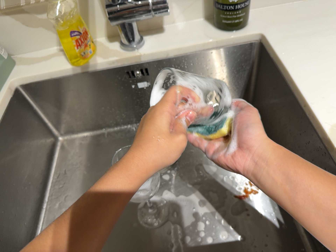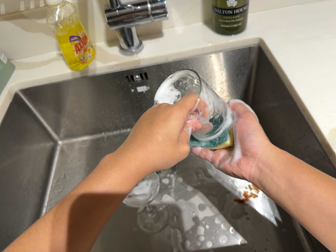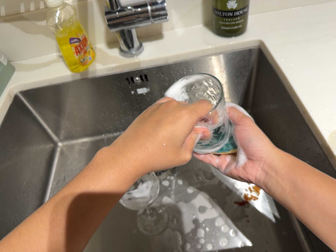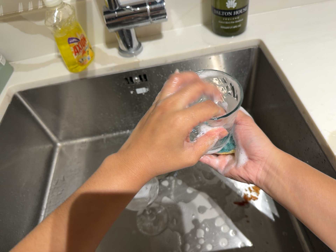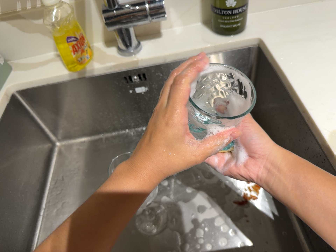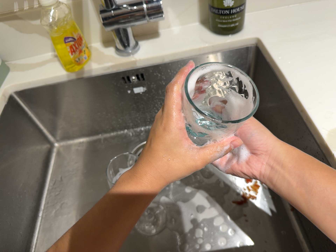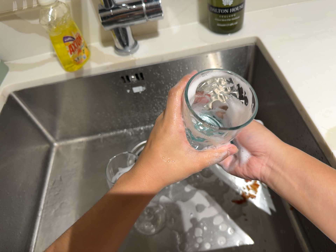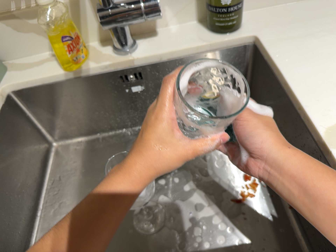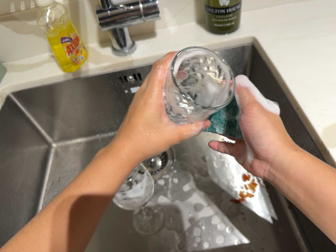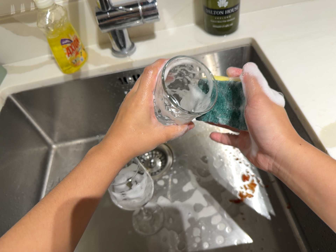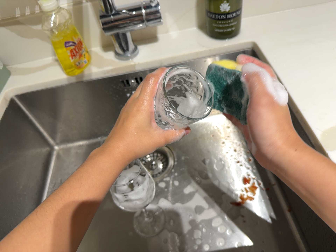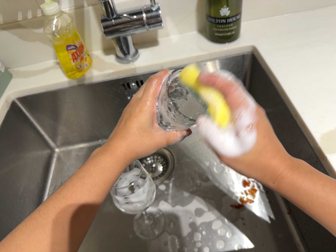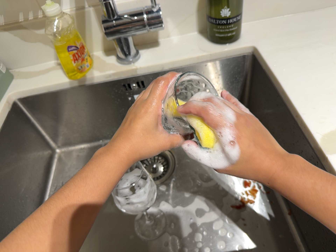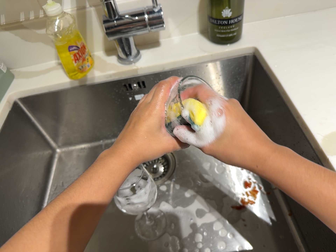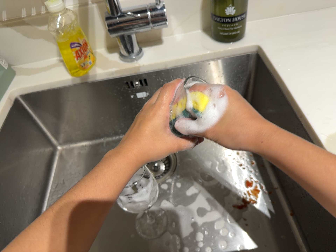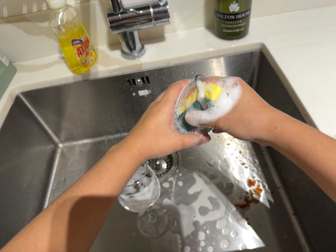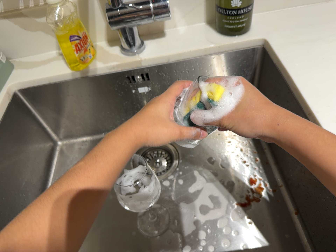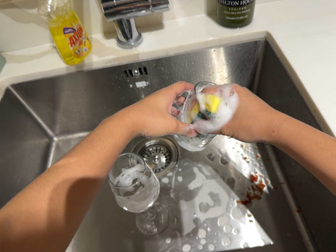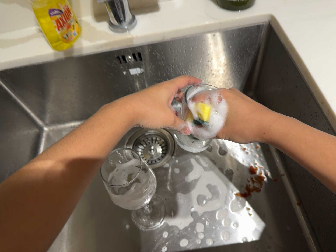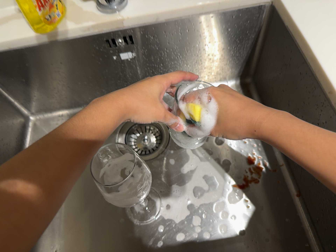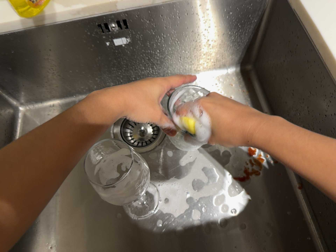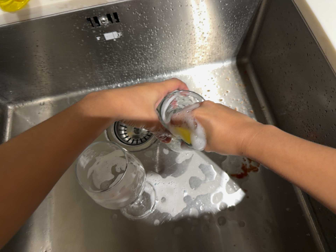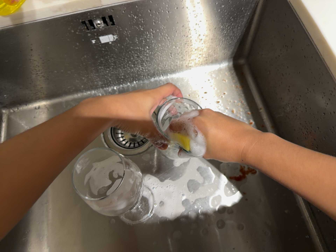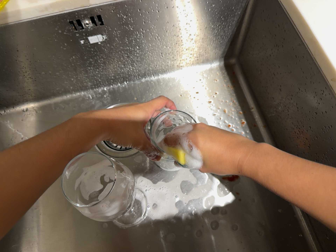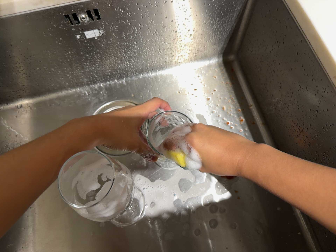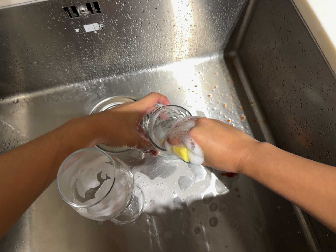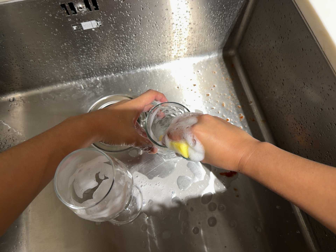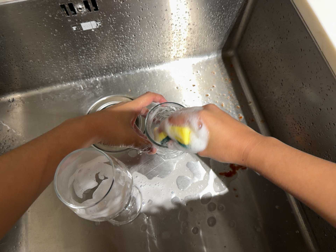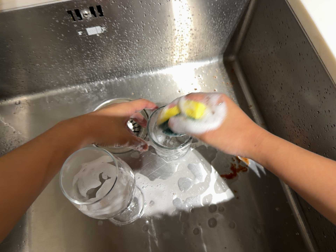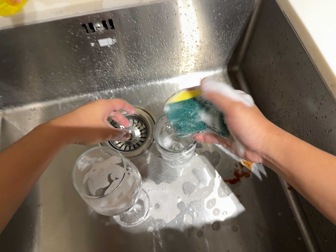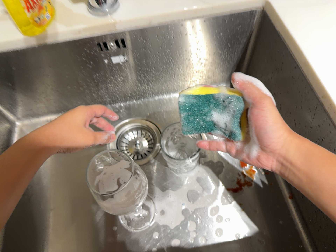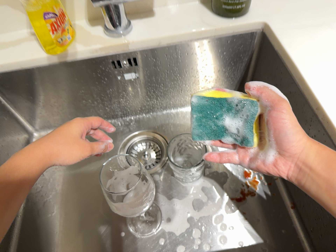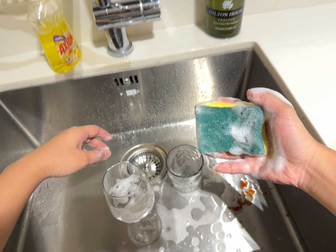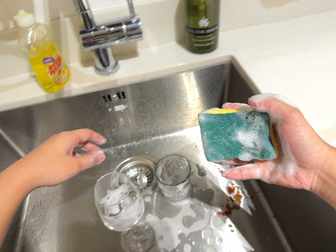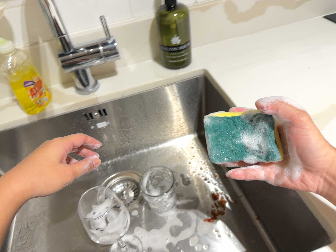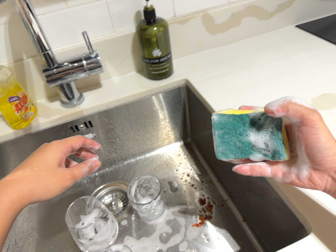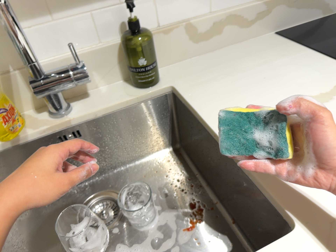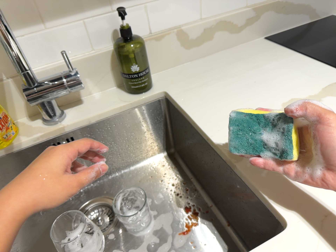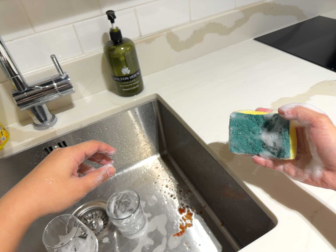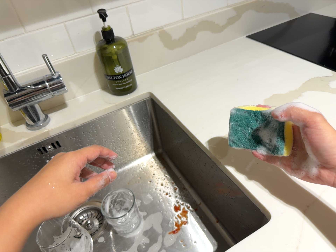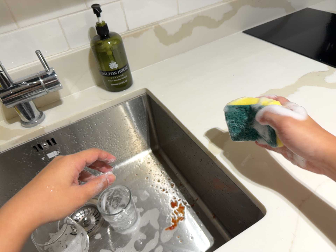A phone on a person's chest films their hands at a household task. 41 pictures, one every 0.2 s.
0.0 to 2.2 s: The camera shifts only a little, or ends up much as it began.
2.2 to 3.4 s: The camera shifts only a little, or ends up much as it began.
3.4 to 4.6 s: The camera travels forward and toward the top of its view, about 12 cm, so what stands in front looms larger. Its aim tips toward the bottom of its view by about 15 degrees, and the scene shifts upward.
4.6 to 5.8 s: The camera shifts only a little, or ends up much as it began.
5.8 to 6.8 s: The camera travels backward, about 16 cm, so what stands in front gets smaller. Its aim tips toward the top of its view by about 20 degrees, and the scene shifts downward.
6.8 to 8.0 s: The camera rolls about its line of sight by about 10 degrees, and the scene rotates counterclockwise.
The film runs forward here.
